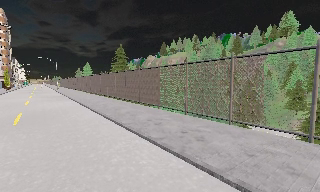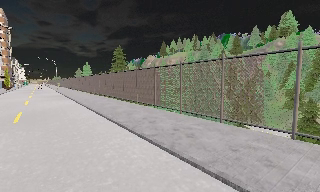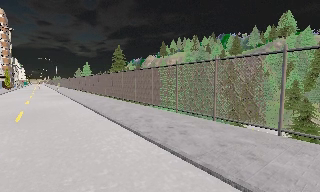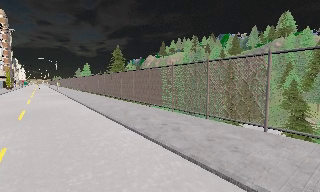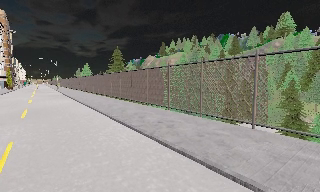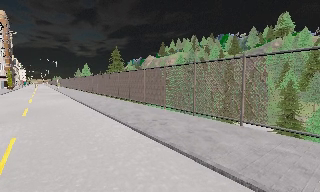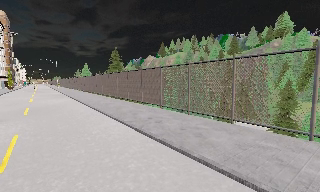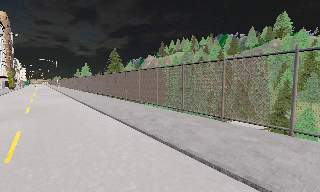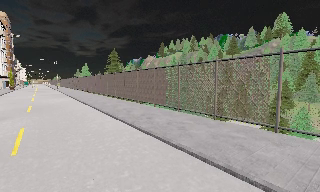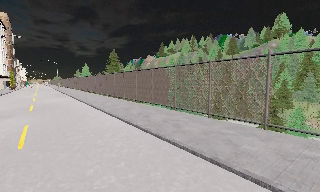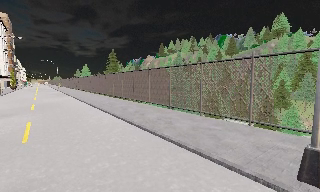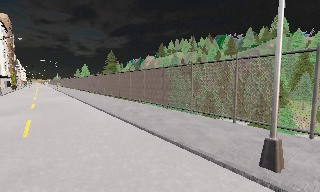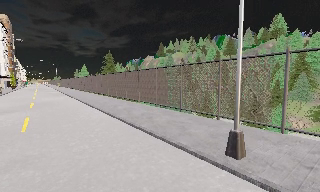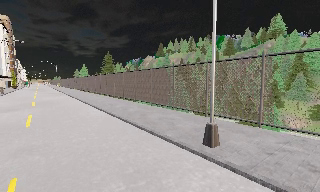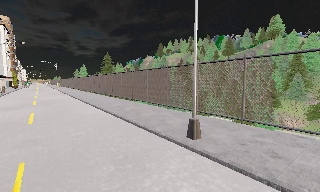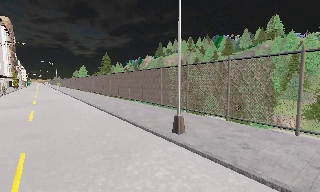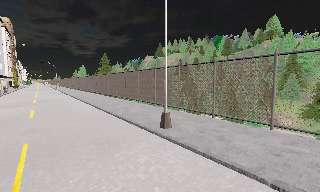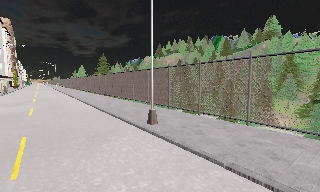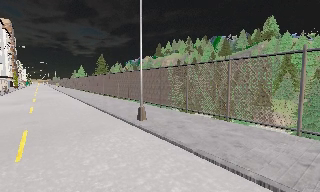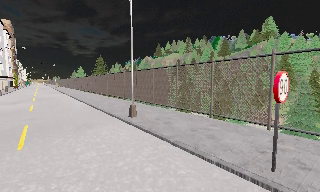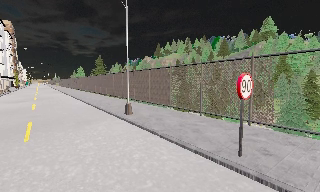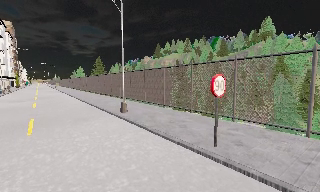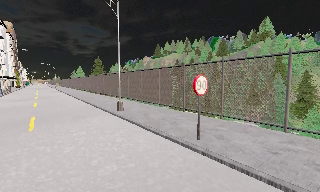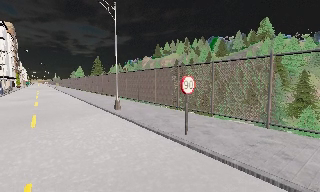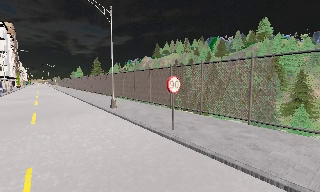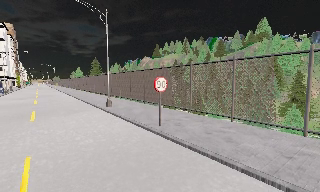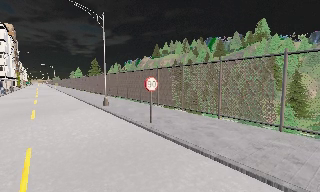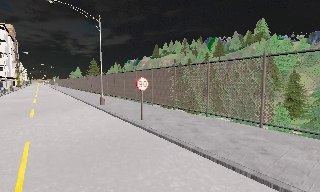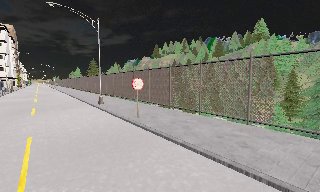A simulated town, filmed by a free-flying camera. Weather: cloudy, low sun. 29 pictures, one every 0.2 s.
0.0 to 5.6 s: The camera travels backward and to its right, about 19 m, so what stands in front gets smaller.
The film runs backward here.
